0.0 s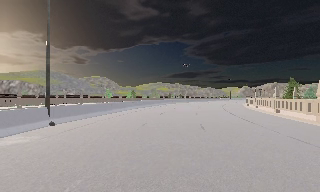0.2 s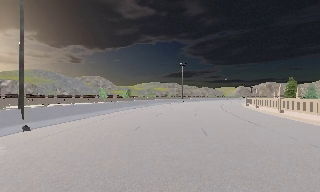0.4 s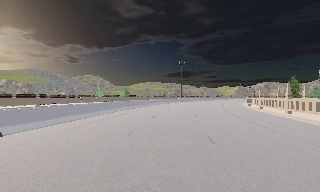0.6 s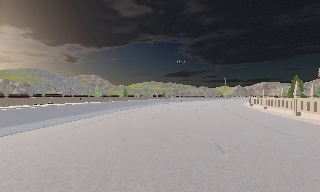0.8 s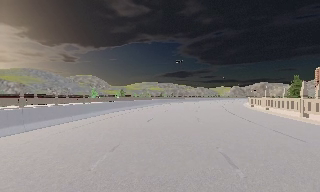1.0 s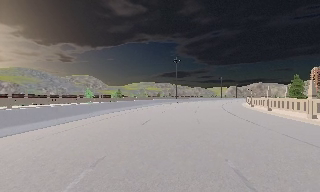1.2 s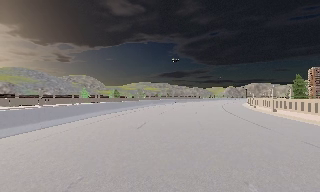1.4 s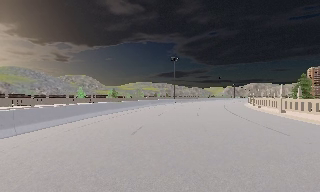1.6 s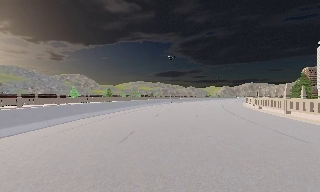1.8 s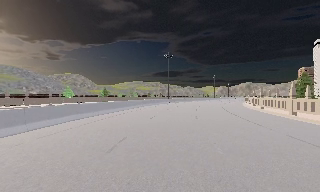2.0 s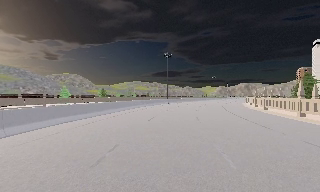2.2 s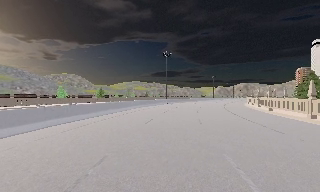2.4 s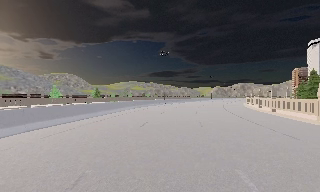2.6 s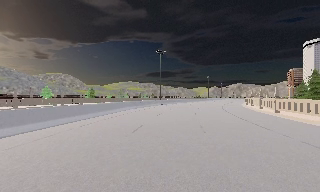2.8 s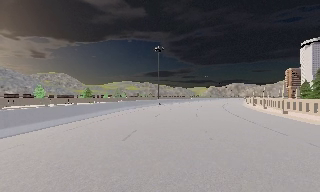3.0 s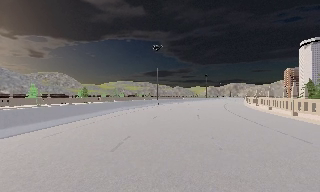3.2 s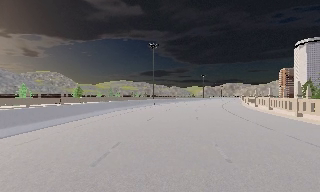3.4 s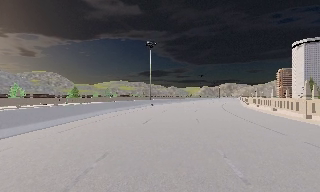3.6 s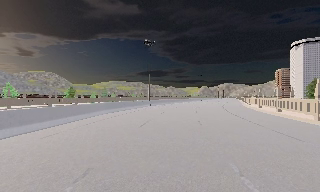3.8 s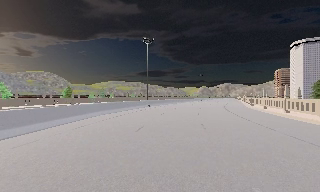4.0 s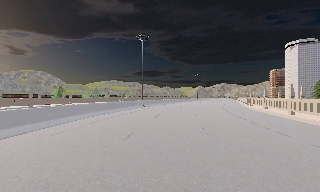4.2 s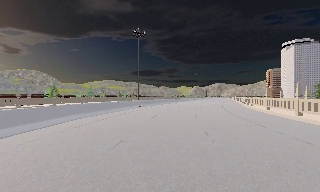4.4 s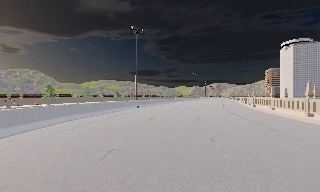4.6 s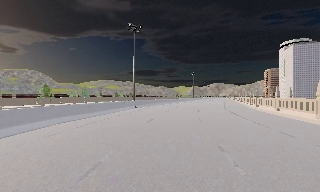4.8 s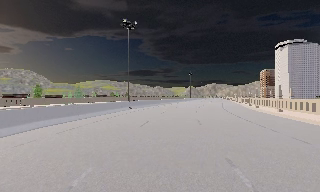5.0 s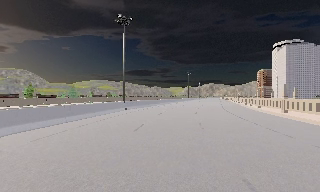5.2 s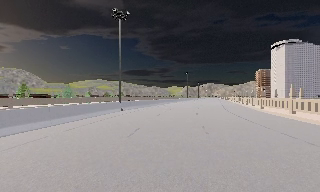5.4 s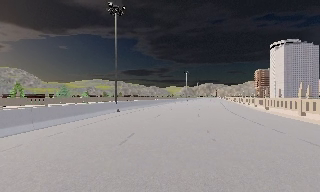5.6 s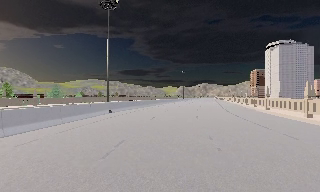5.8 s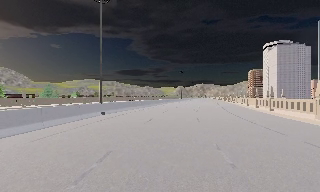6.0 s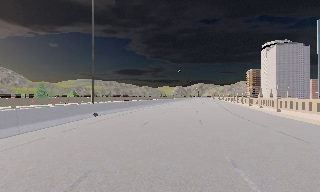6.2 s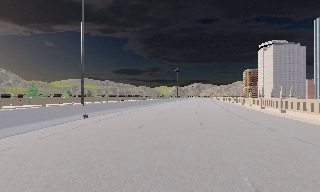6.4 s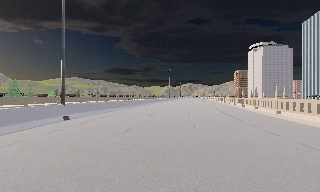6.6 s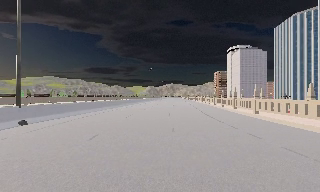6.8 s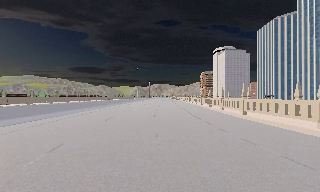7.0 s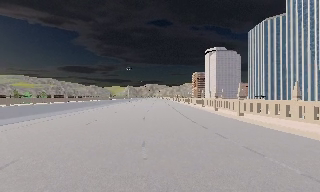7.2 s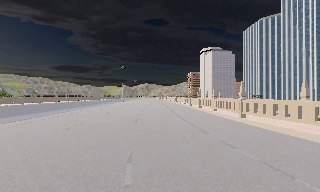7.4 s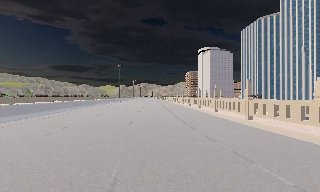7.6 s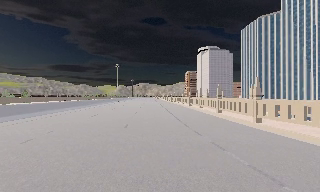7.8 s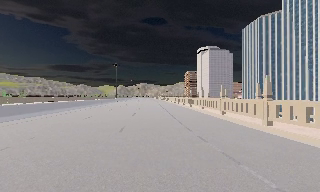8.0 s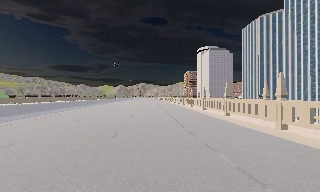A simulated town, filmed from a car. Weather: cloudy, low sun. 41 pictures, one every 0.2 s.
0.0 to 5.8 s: The scene slides to the left, as the camera pans about 20 degrees to its right. It travels forward, about 35 m, so what stands in front looms larger.
5.8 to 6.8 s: The camera swings to its right by about 15 degrees, and the scene slides to the left. It travels forward, about 6 m, so what stands in front looms larger.
6.8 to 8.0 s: The camera travels forward, about 7 m, so what stands in front looms larger.
The film runs forward here.
